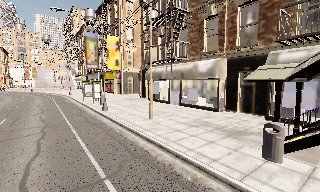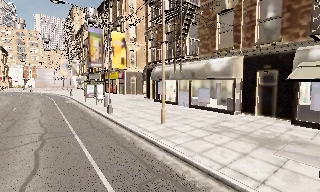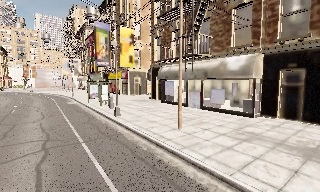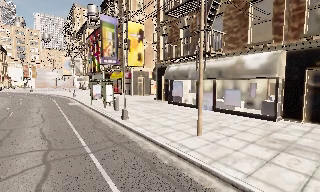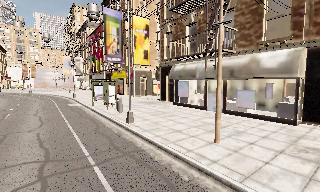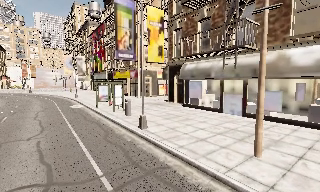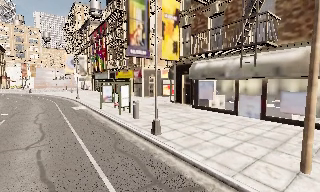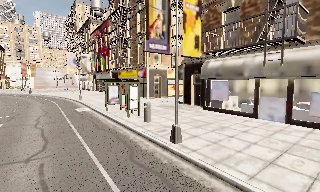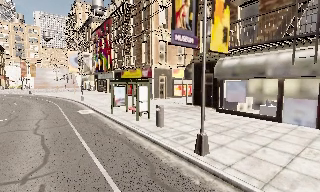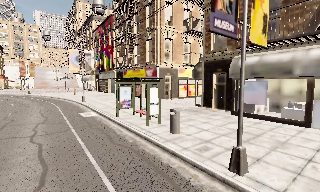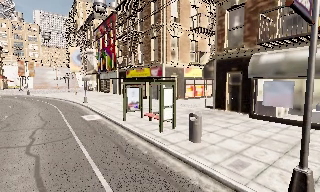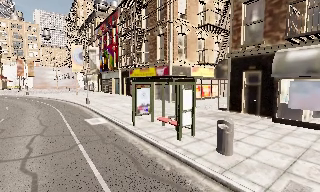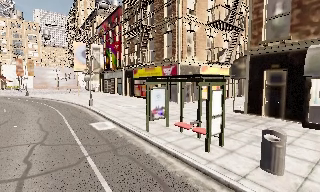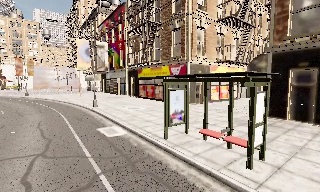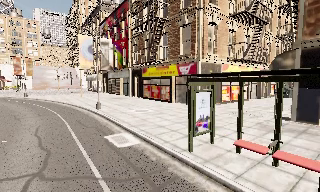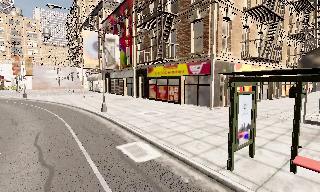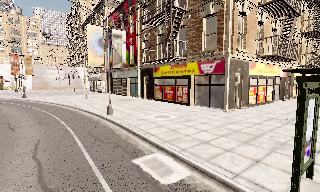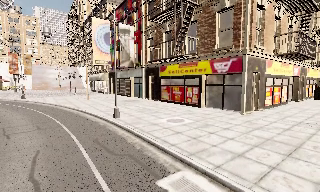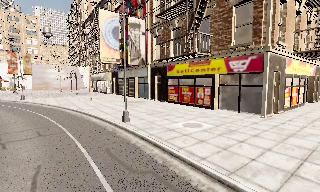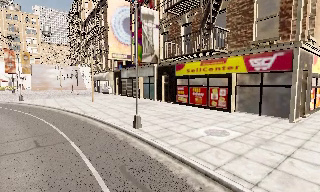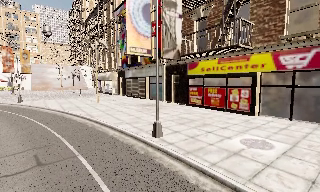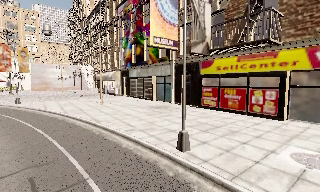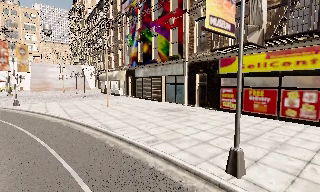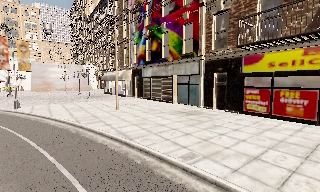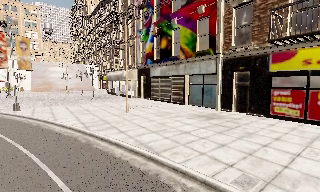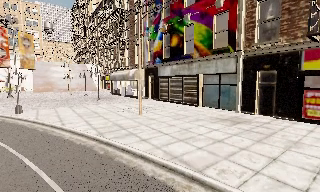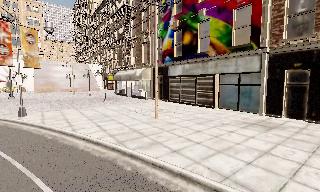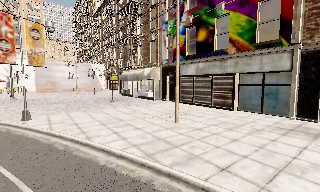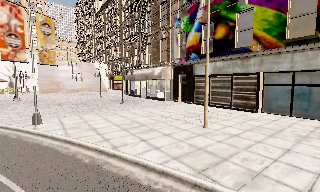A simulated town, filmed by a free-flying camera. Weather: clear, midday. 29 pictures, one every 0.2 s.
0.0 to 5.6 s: The camera travels forward and to its left, about 40 m, so what stands in front looms larger.
The film runs forward here.
